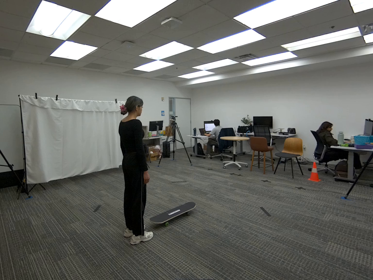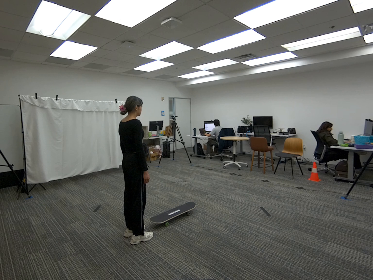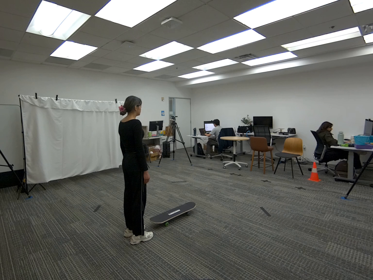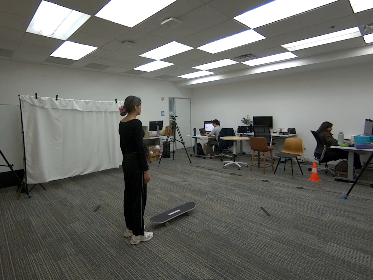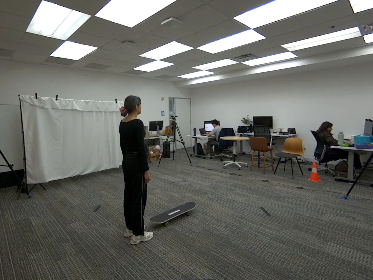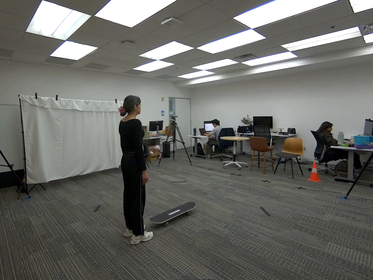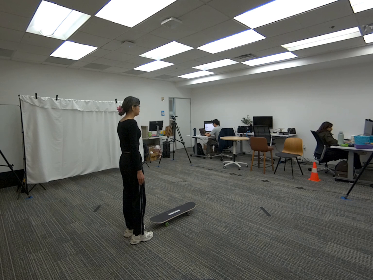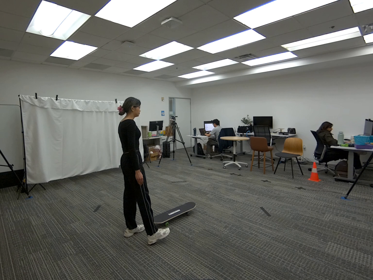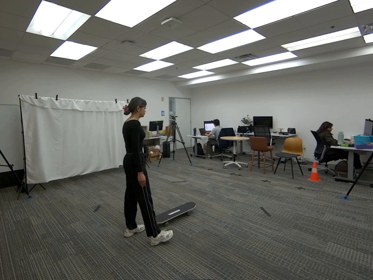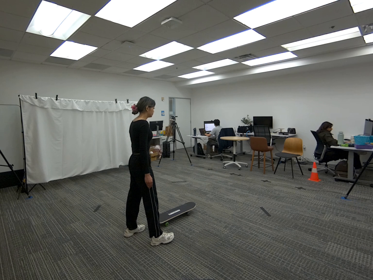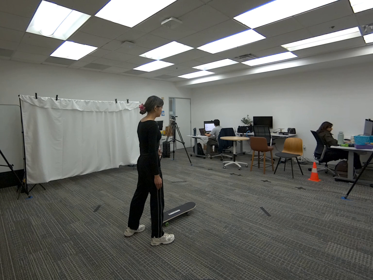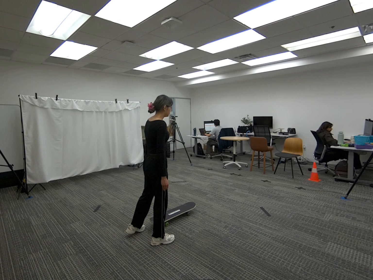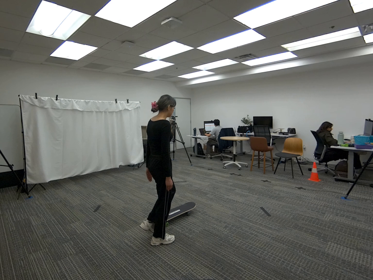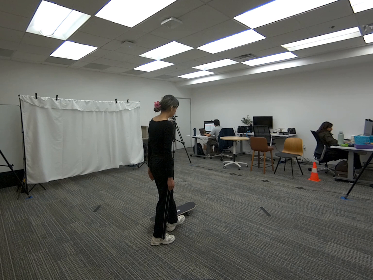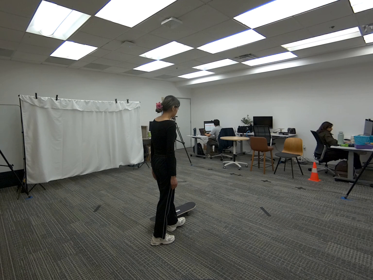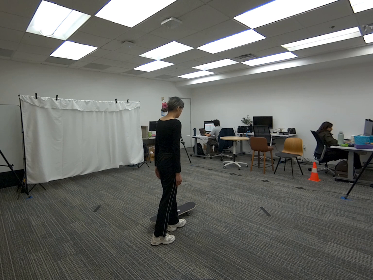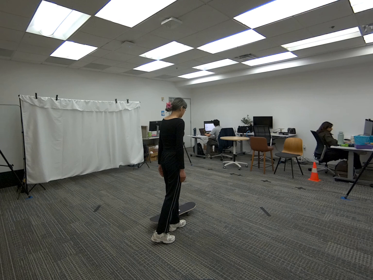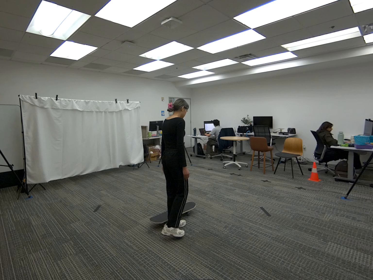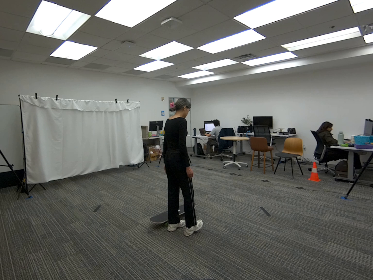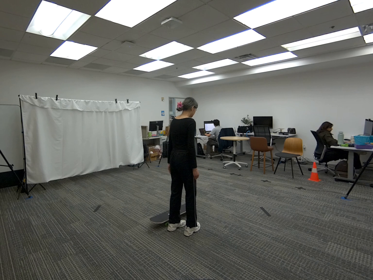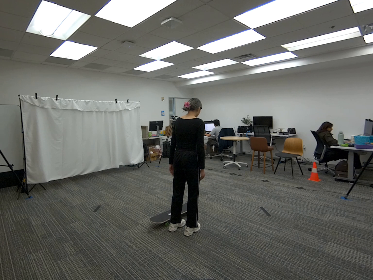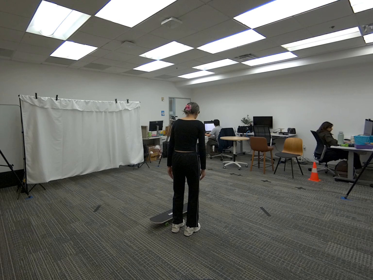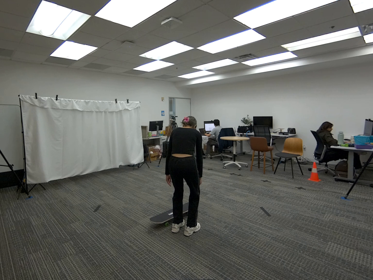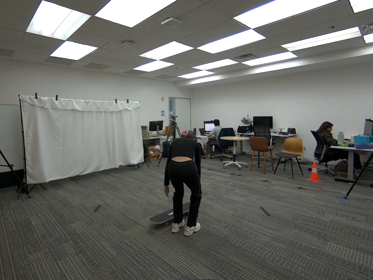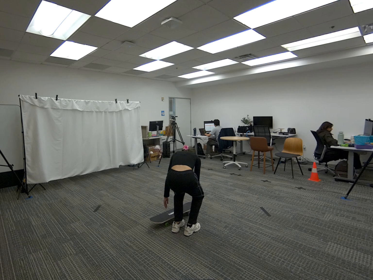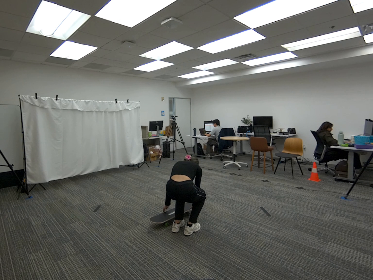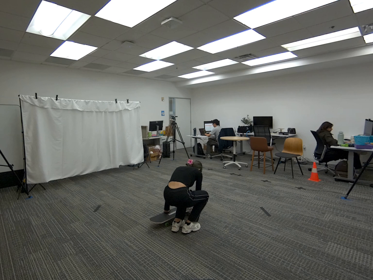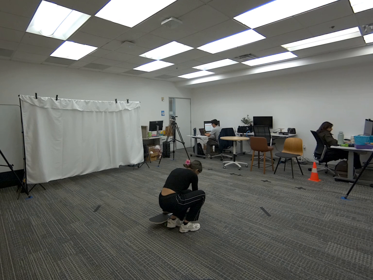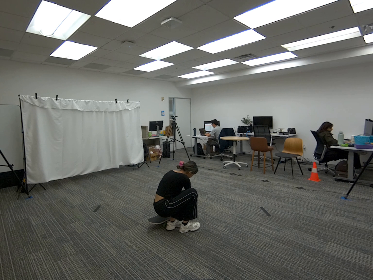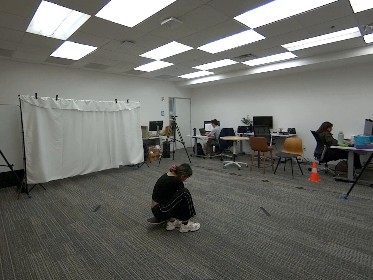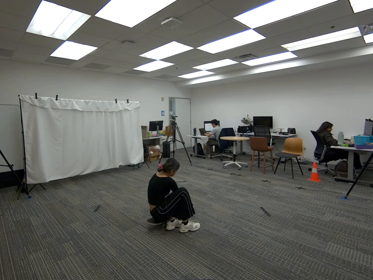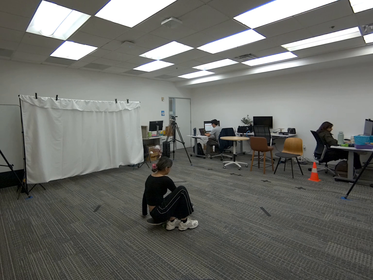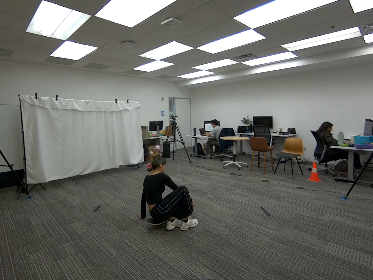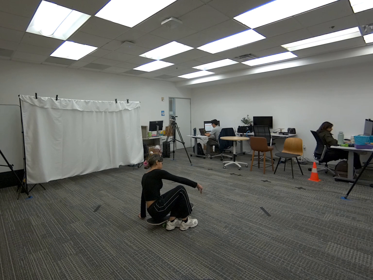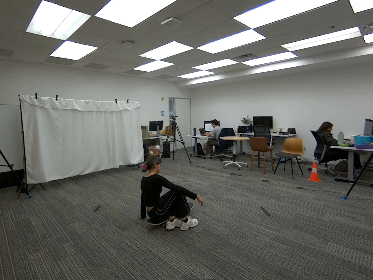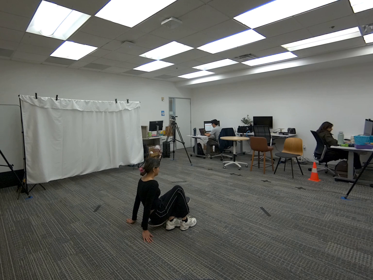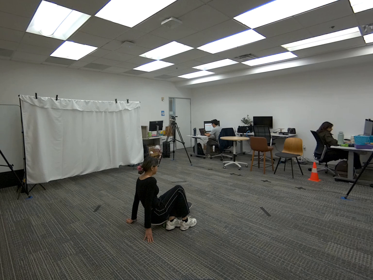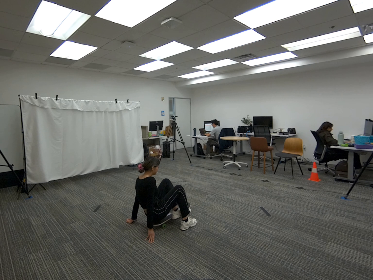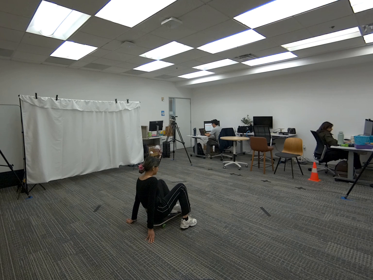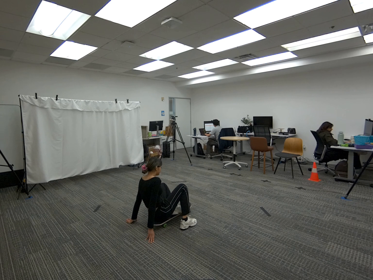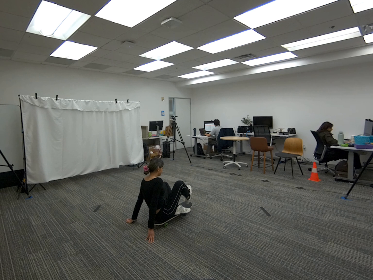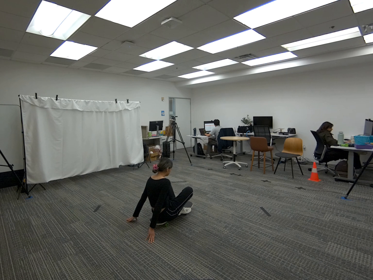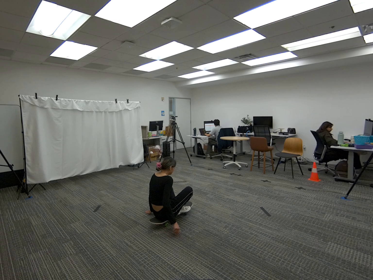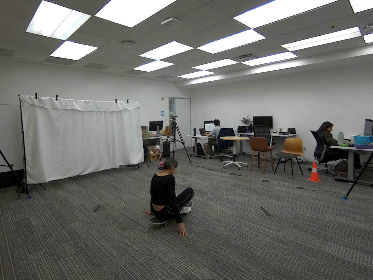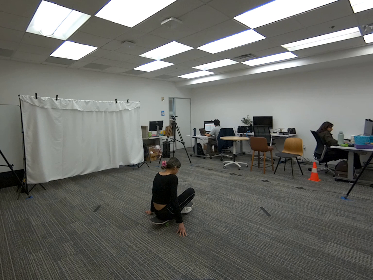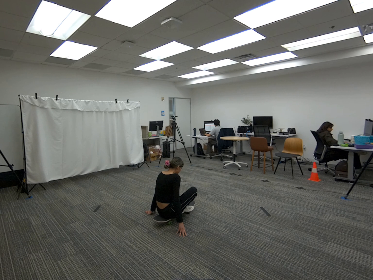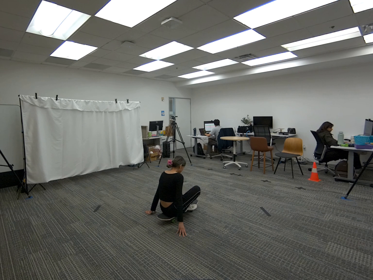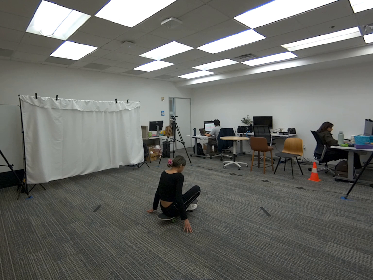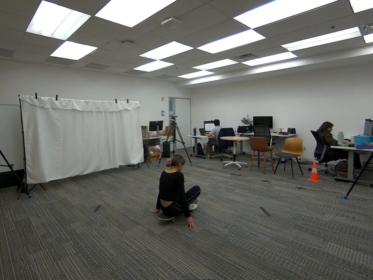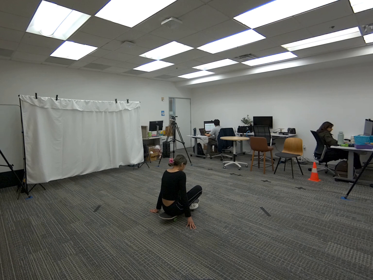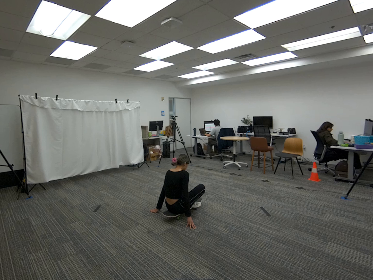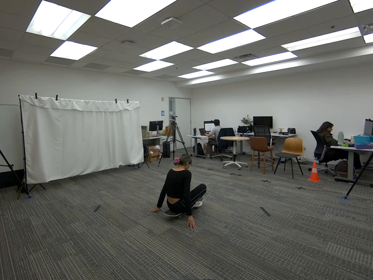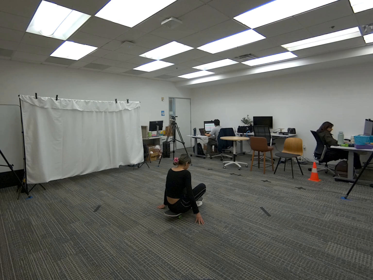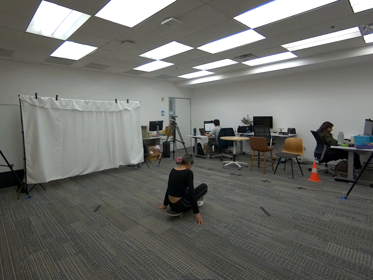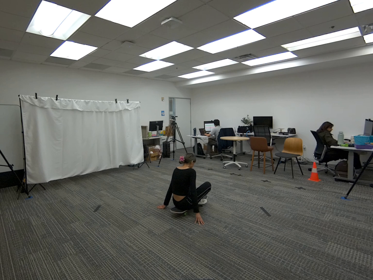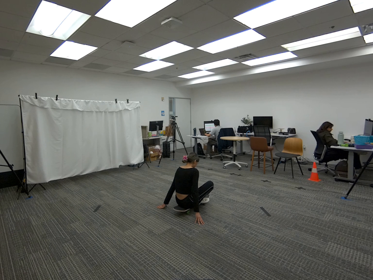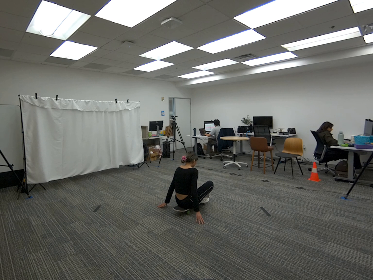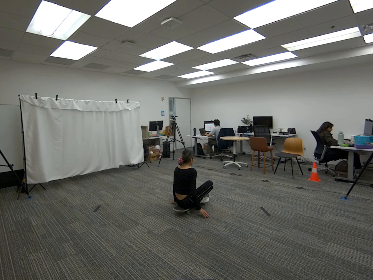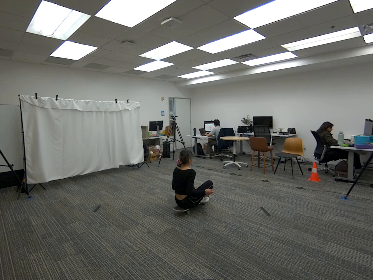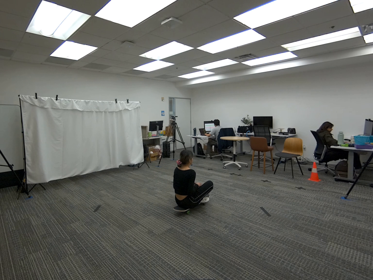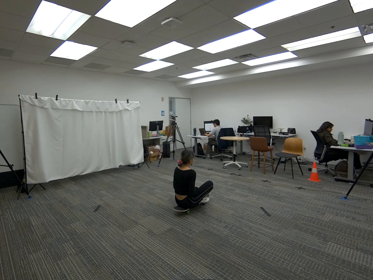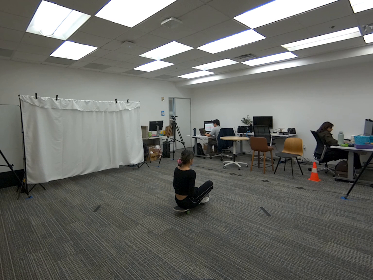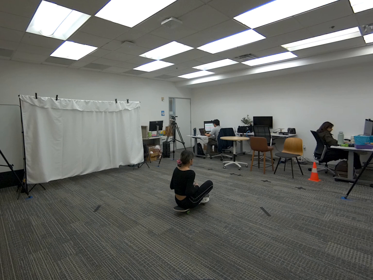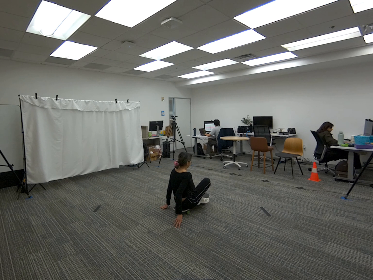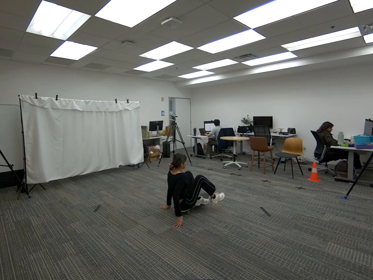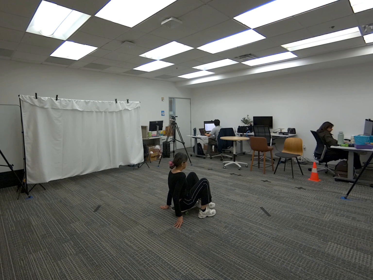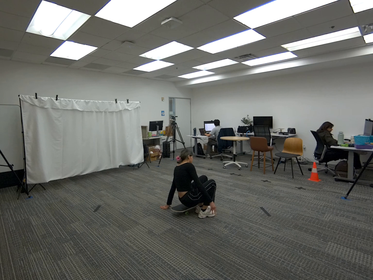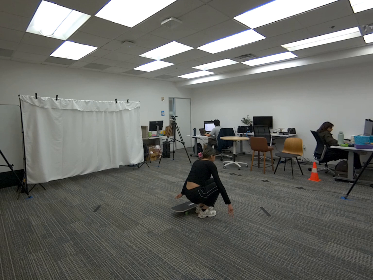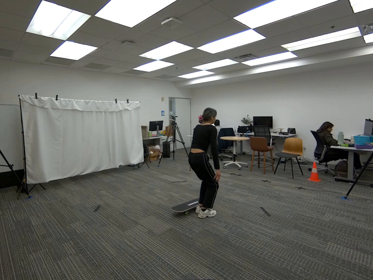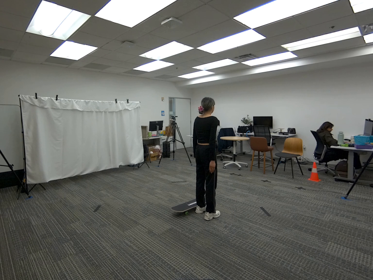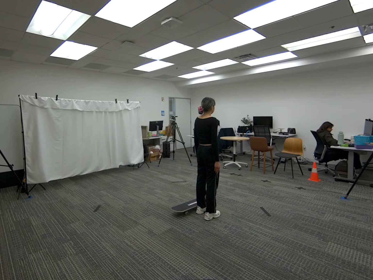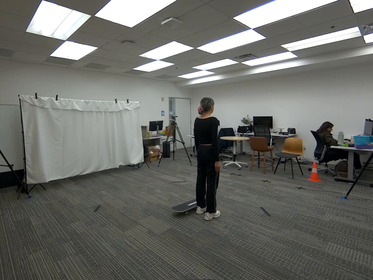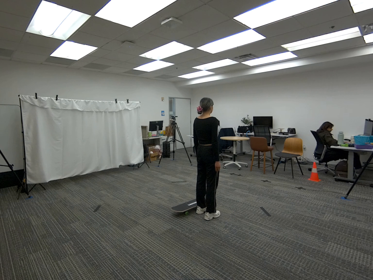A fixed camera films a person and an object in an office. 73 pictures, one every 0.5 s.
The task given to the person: Walk to the skateboard on the ground. Sit on the skateboard, cross your legs, and use your hands to push yourself around on the ground within the bounding area. Stand up when finish.
